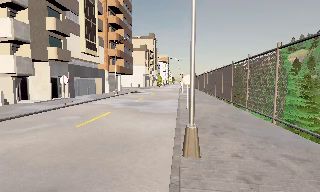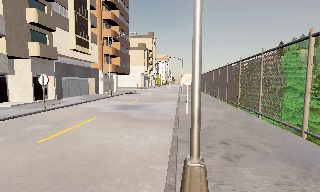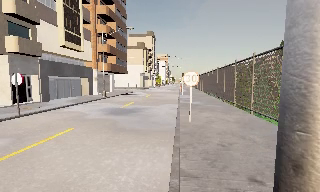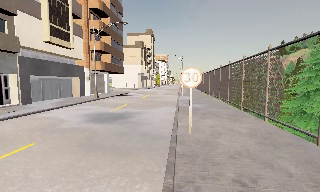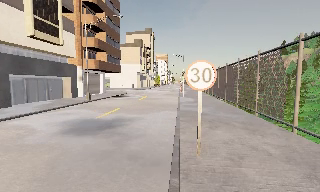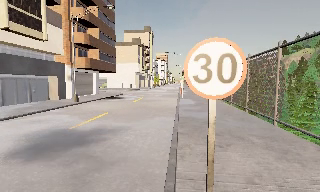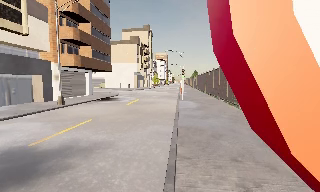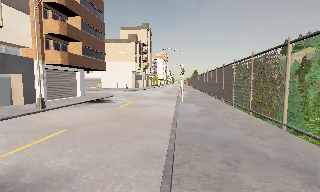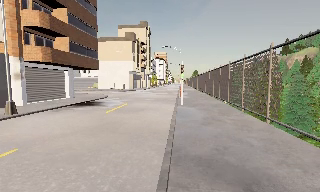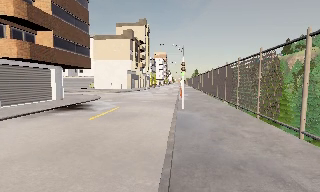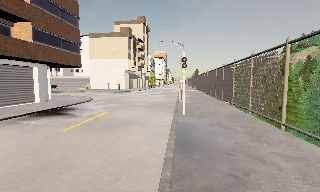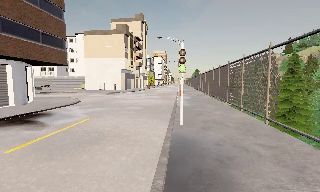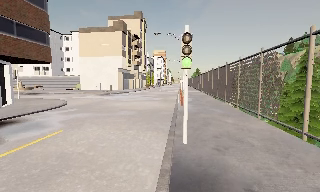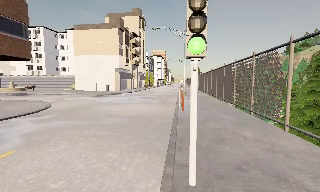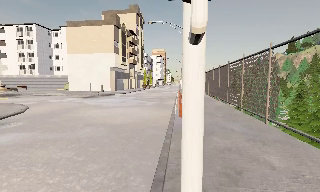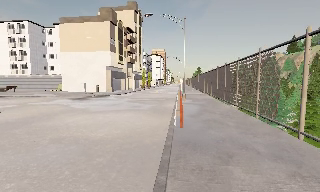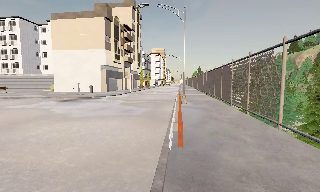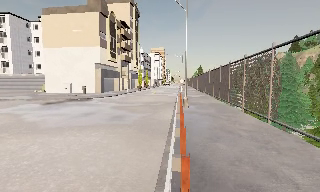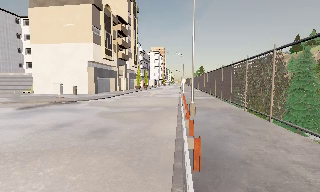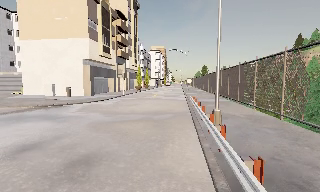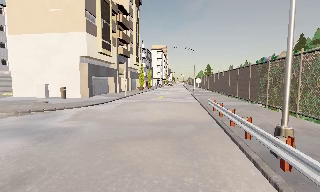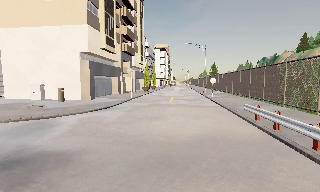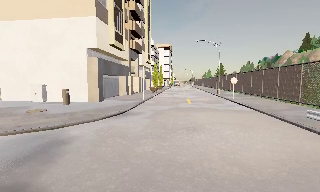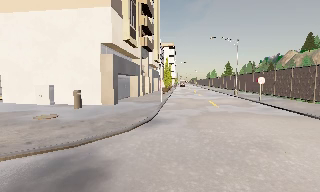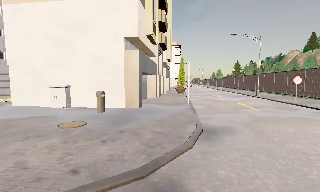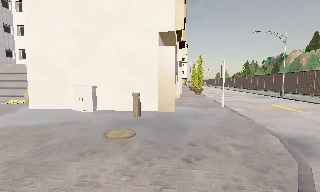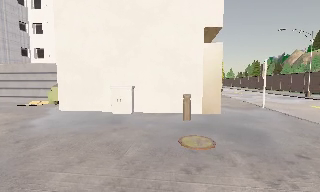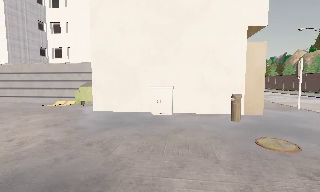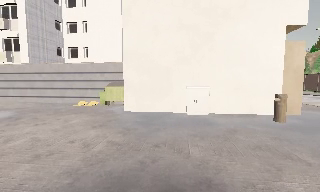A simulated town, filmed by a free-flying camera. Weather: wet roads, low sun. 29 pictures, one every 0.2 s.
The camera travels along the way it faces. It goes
forward.
0.0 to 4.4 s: The camera travels forward, about 40 m, so what stands in front looms larger.
4.4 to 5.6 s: The camera travels to its left and forward, about 14 m, so close, fixed things drift to the right.
The film runs forward here.
